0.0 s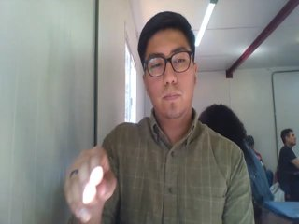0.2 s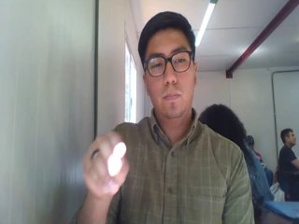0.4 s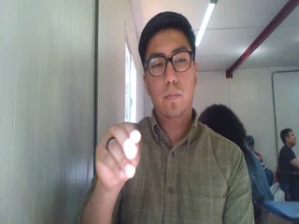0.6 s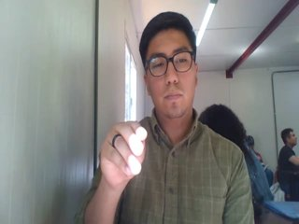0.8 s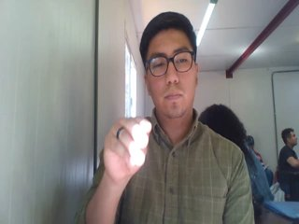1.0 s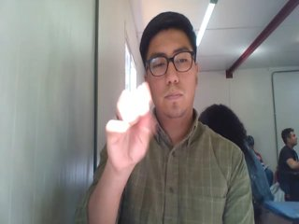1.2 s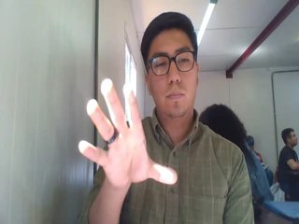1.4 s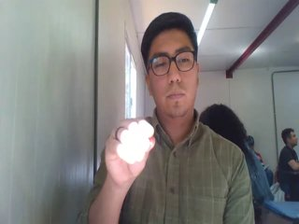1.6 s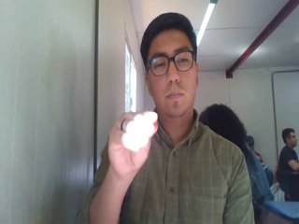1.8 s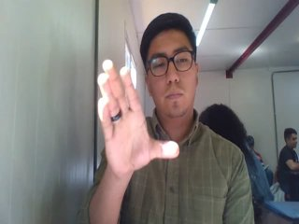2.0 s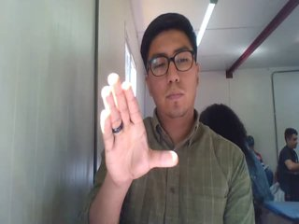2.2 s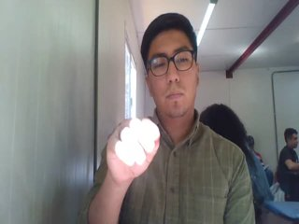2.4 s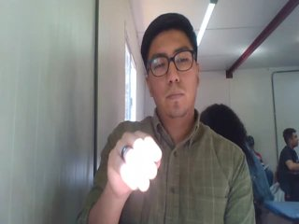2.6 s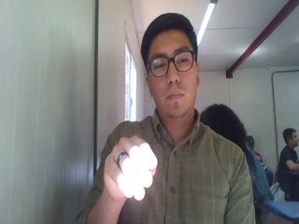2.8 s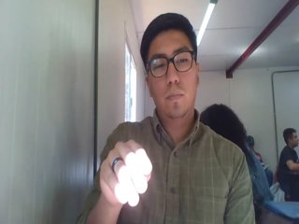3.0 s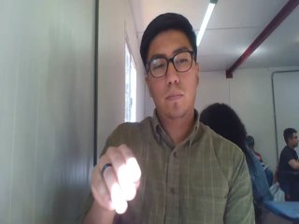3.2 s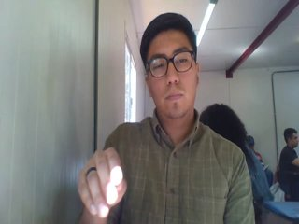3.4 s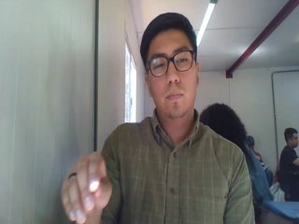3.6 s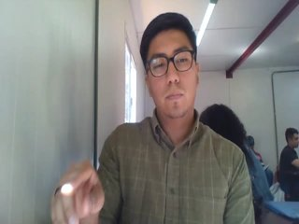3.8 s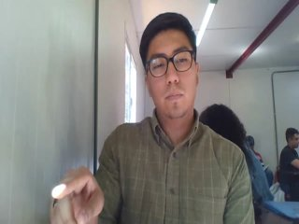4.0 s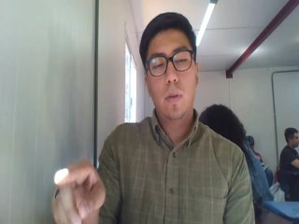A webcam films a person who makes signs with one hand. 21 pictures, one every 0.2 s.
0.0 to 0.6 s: Pointing with two fingers.
0.7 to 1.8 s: Open twice.
1.9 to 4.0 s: Pointing with one finger.
